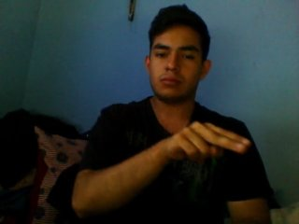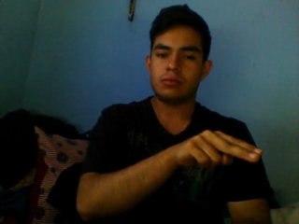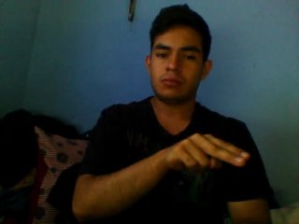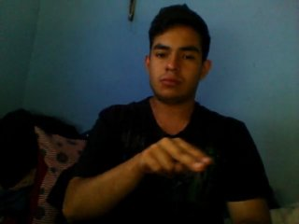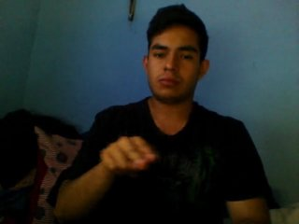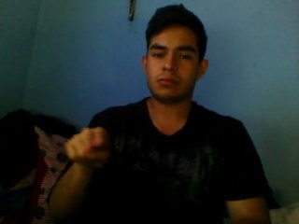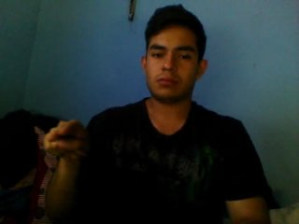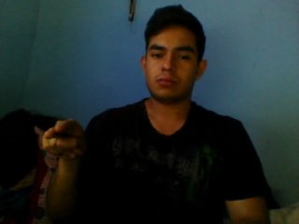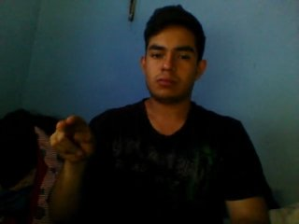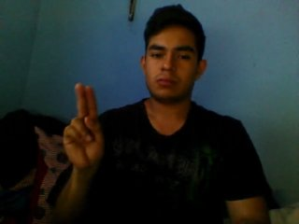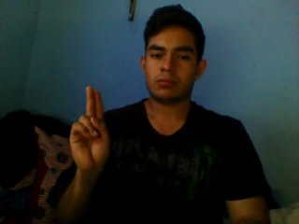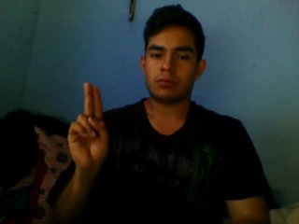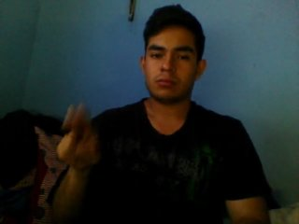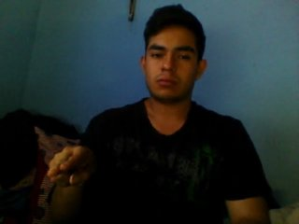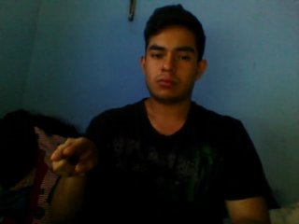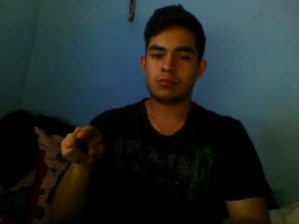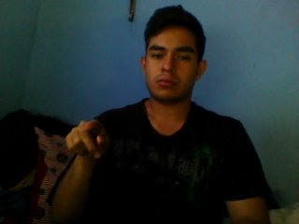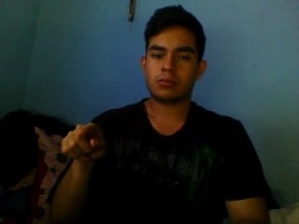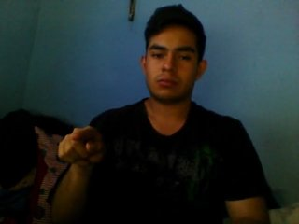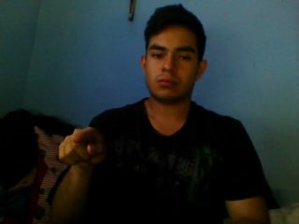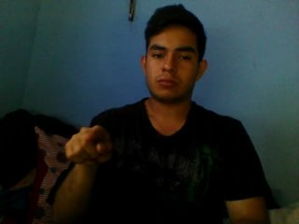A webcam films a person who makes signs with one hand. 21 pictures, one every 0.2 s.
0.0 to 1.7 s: Pointing with two fingers.
1.8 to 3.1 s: Click with two fingers.
3.2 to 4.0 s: Pointing with one finger.
